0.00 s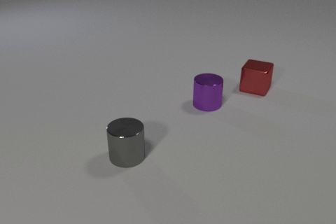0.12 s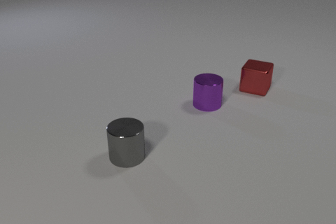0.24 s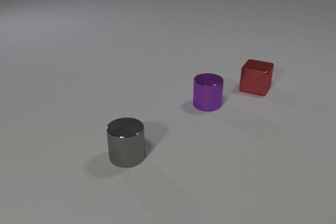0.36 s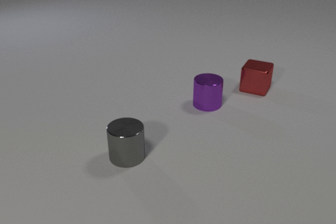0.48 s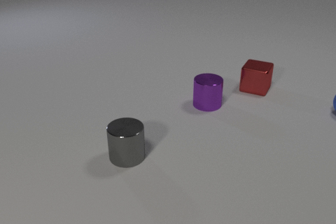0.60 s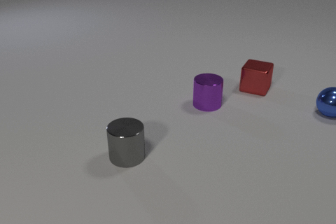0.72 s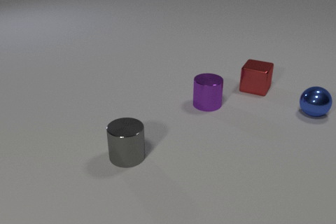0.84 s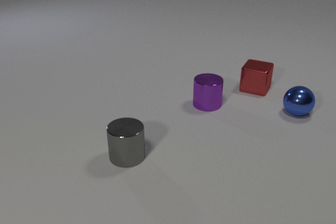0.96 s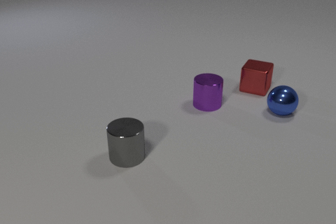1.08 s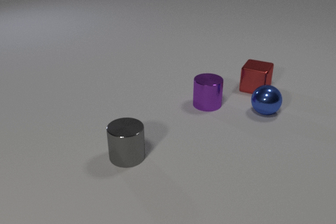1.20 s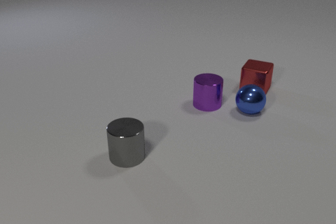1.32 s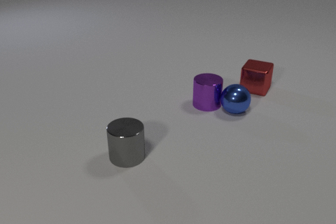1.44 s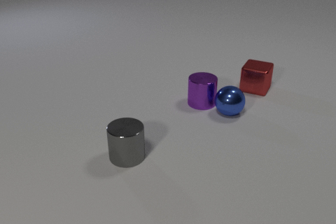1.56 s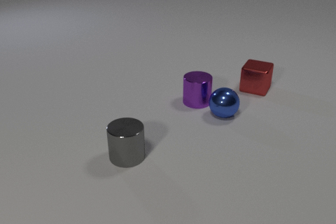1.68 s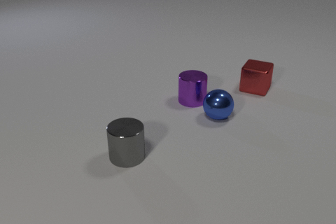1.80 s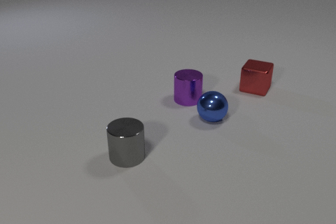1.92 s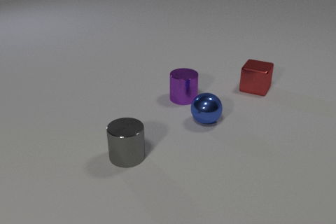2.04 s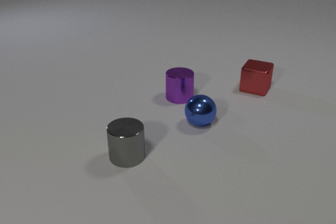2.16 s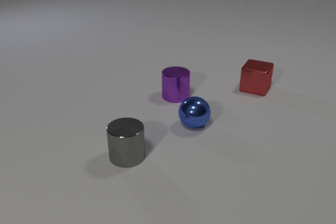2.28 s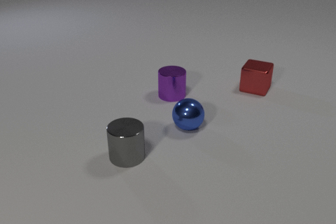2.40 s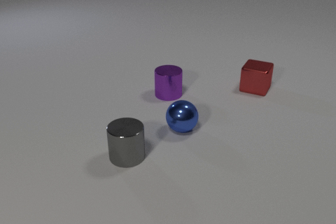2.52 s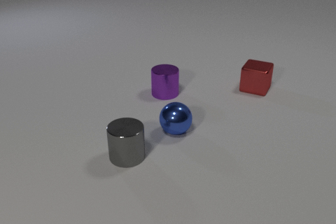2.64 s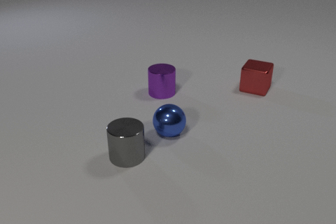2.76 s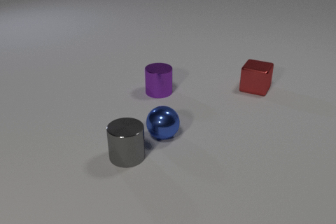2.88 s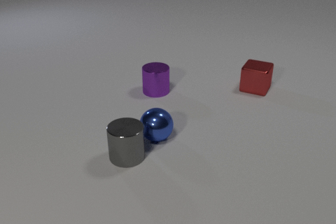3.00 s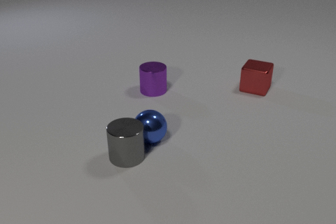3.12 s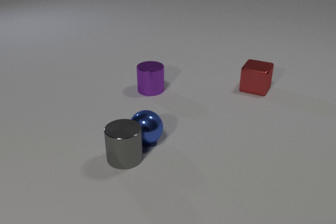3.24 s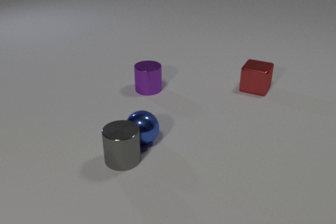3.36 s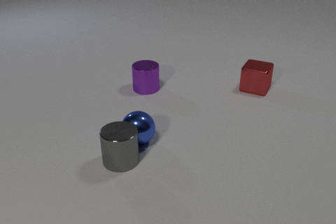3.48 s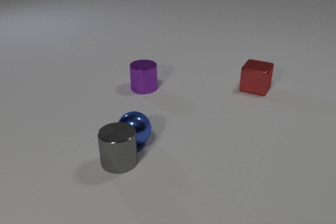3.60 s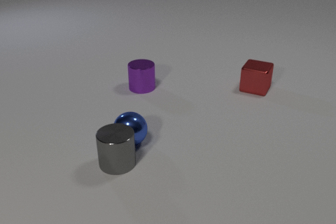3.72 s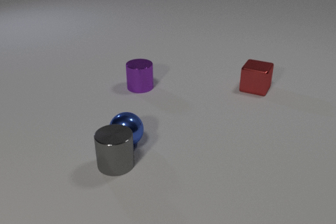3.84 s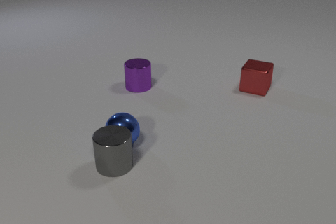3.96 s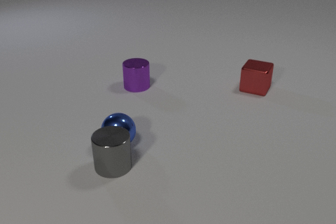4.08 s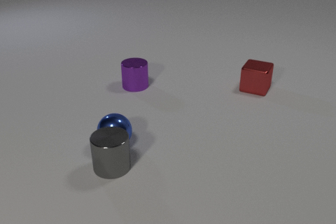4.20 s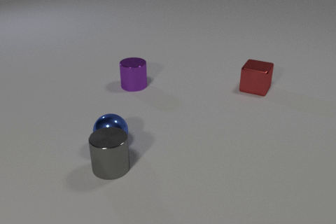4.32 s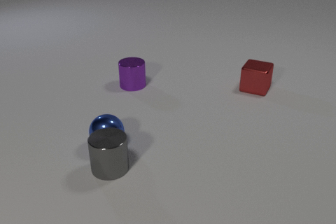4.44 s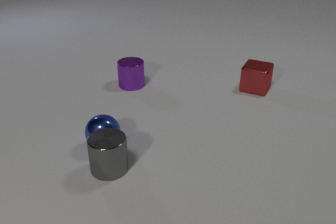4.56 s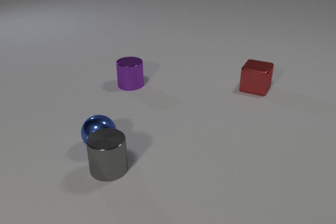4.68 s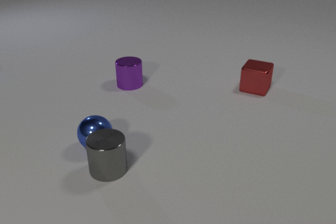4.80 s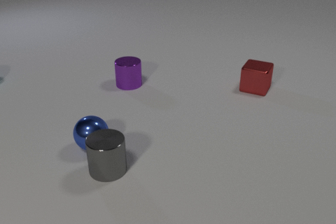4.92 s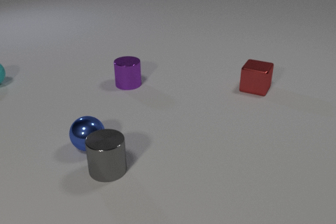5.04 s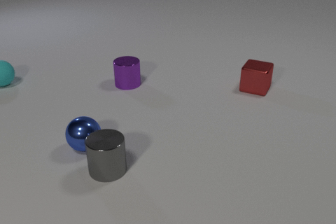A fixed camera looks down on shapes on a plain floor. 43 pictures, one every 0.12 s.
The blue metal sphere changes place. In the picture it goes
to the left.
The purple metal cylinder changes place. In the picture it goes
to the left.
0.00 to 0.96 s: The blue metal sphere comes in at the right edge, rolls to the left.
0.96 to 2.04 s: The blue metal sphere rolls to the left and toward the camera. The purple metal cylinder slides to the left and away from the camera. The blue metal sphere and the purple metal cylinder collide.
2.04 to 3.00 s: The blue metal sphere rolls to the left and toward the camera. The purple metal cylinder slides to the left and away from the camera. The blue metal sphere and the gray metal cylinder collide.
3.00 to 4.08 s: The blue metal sphere rolls to the left. The purple metal cylinder slides to the left and away from the camera. The gray metal cylinder slides to the left and toward the camera.
4.08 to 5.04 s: The blue metal sphere rolls to the left. The purple metal cylinder slides to the left. The cyan rubber sphere comes in at the left edge, rolls to the right.
How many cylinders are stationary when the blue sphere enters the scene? 2.
What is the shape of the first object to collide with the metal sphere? cylinder.
How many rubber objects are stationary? 0.
